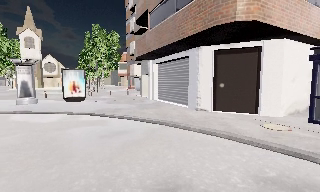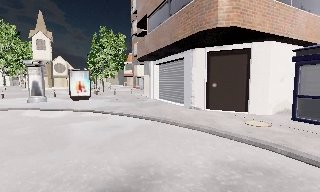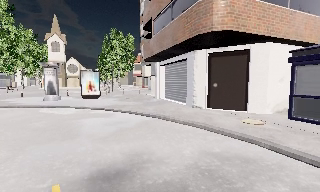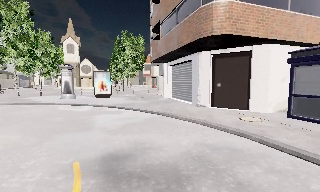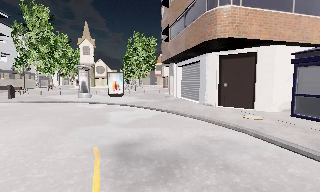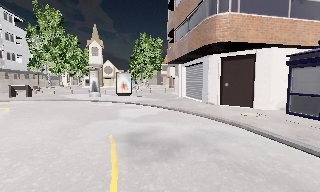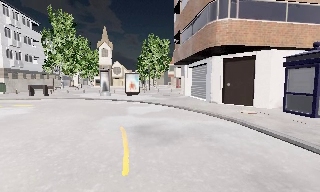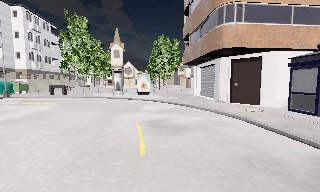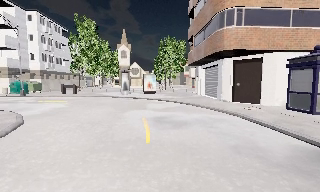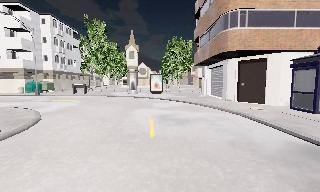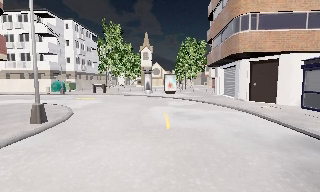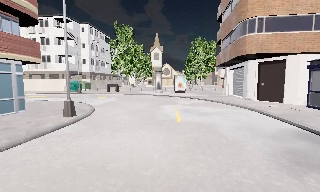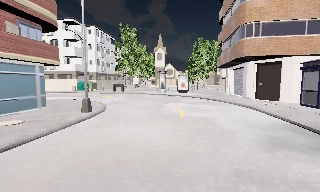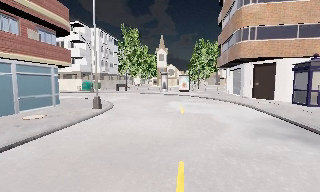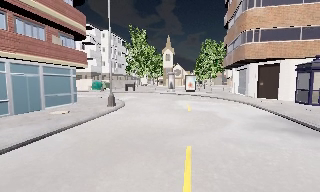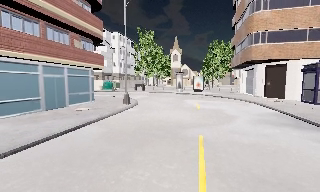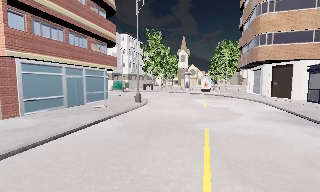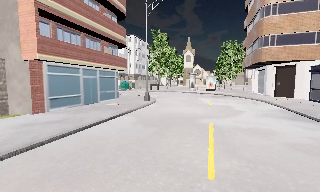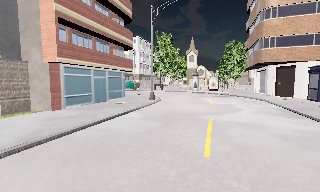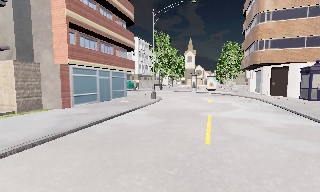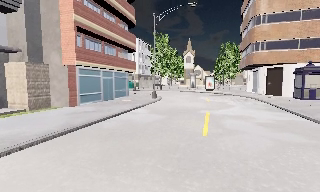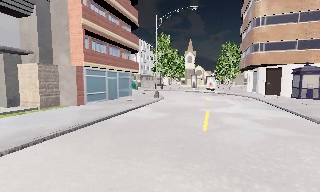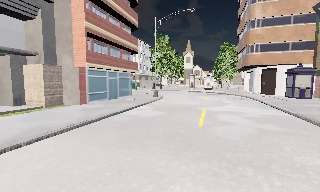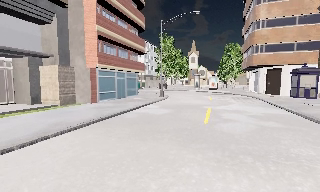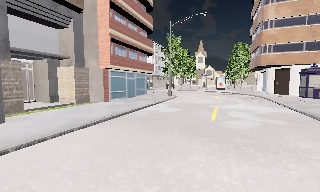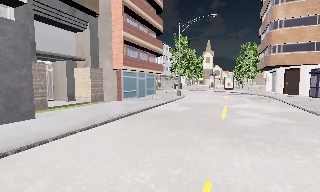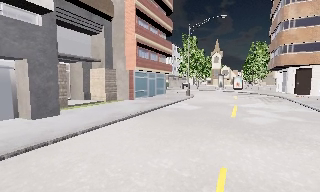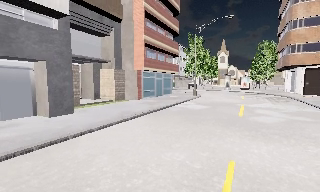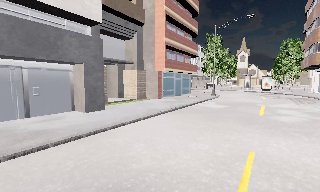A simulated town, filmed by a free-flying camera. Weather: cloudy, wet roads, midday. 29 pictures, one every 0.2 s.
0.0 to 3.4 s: The camera swings to its left by about 45 degrees, and the scene slides to the right. It travels backward, about 12 m.
3.4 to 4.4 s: The camera travels backward, about 3 m, so what stands in front gets smaller.
4.4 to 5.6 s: The camera swings to its left by about 15 degrees, and the scene slides to the right. It travels backward and to its left, about 3 m, so what stands in front gets smaller.
The film runs forward here.
